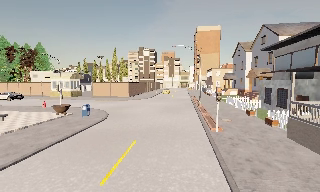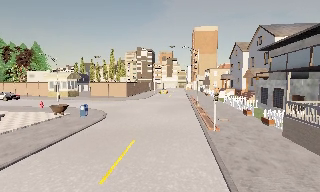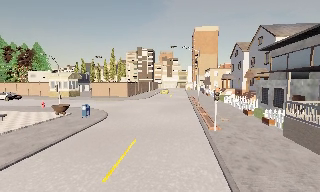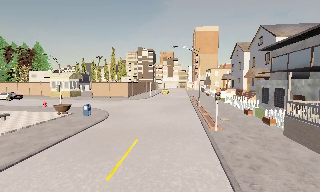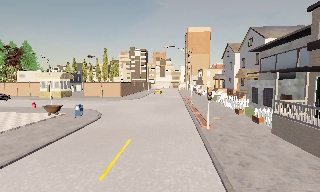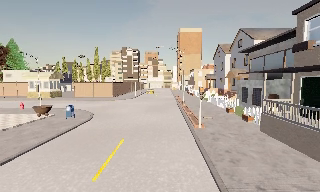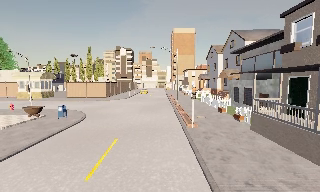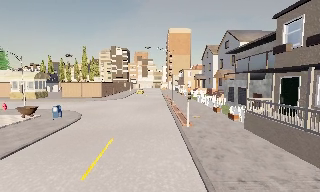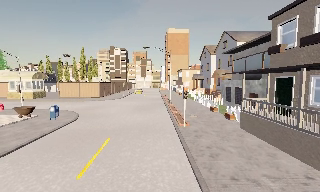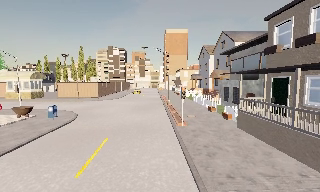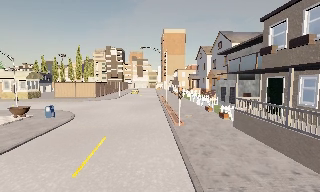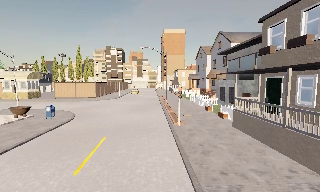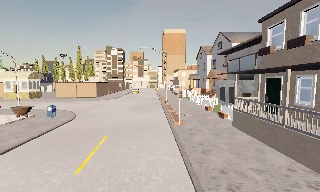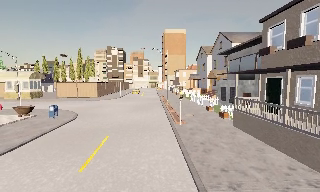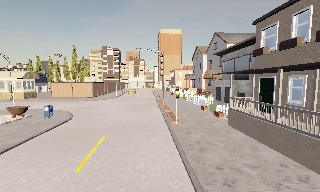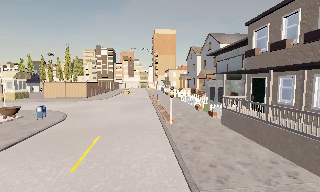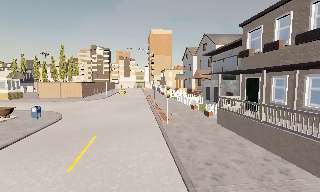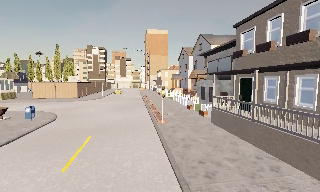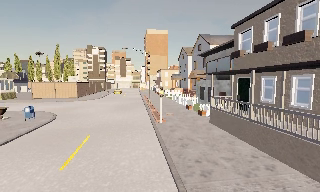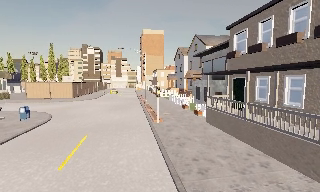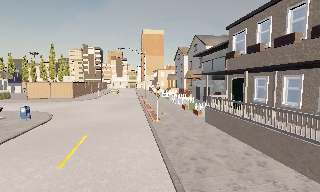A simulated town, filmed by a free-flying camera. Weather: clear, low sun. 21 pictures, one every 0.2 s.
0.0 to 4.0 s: The camera pans to its right, which is clockwise from overhead, by about 20 degrees. It travels backward, about 2 m, so what stands in front gets smaller.
The film runs backward here.
